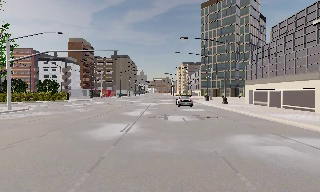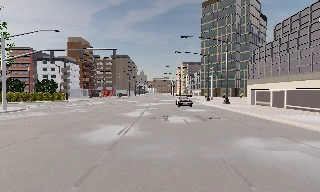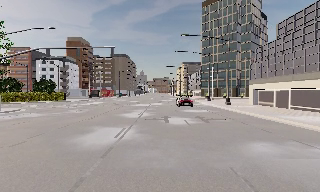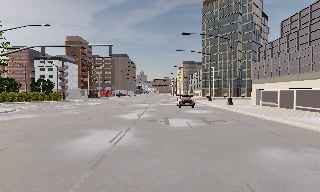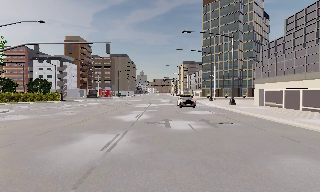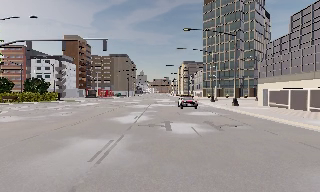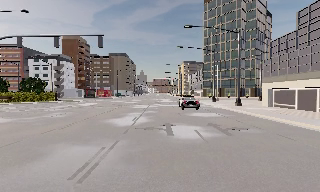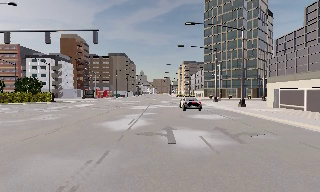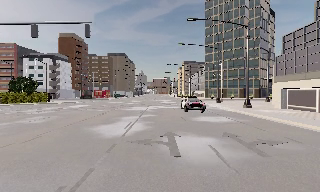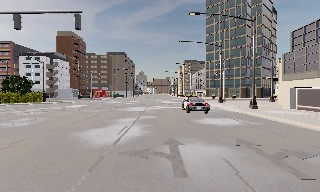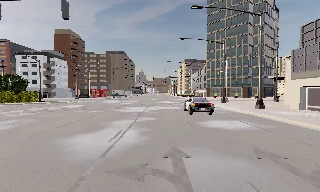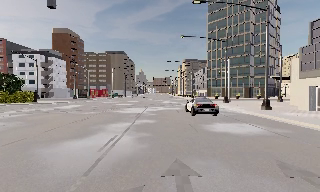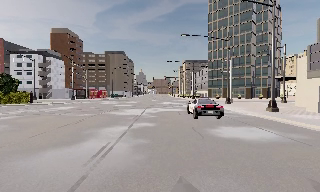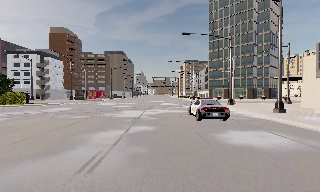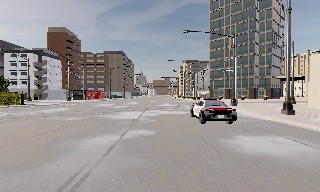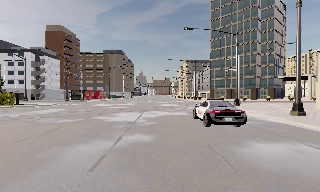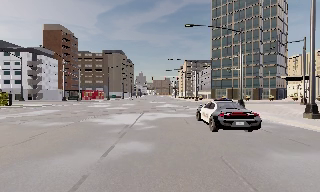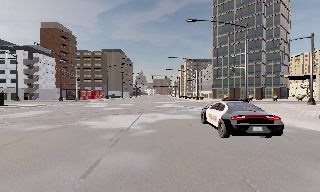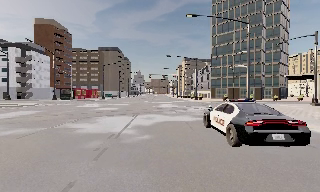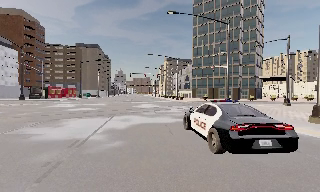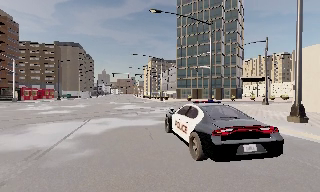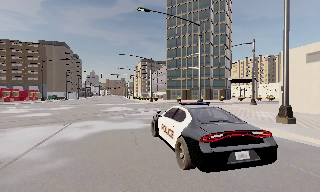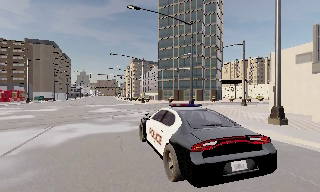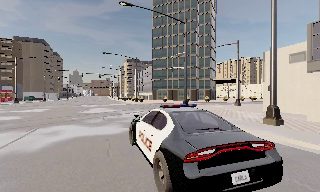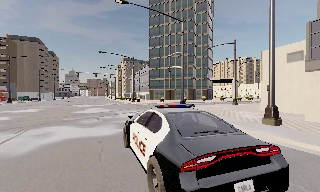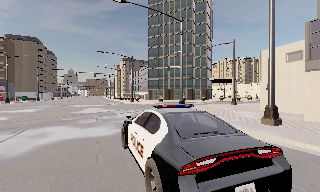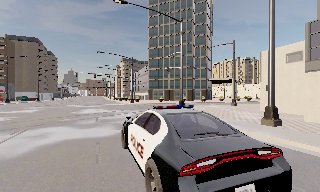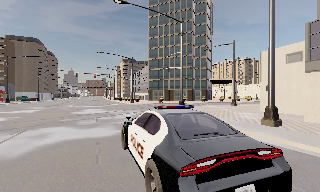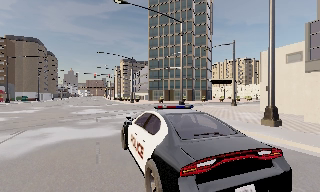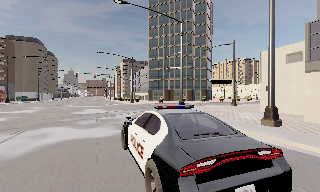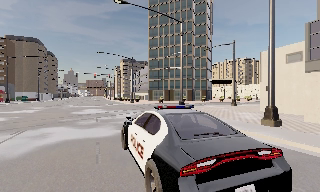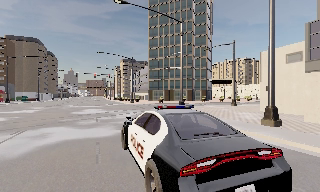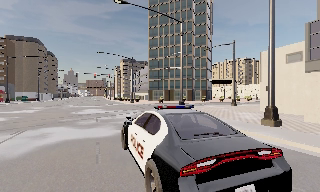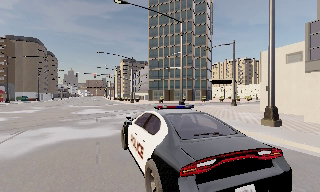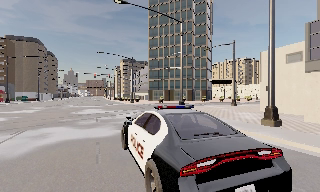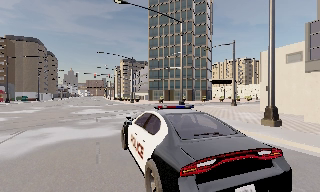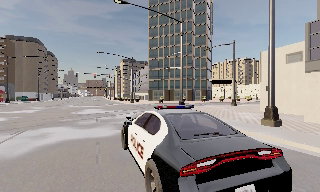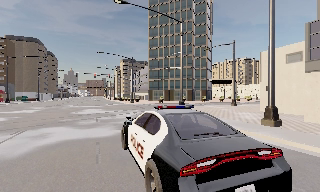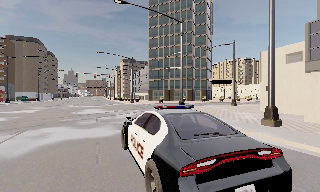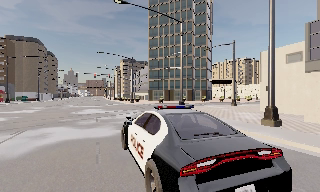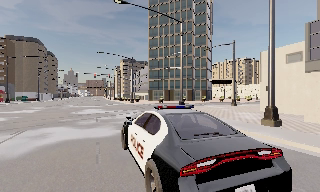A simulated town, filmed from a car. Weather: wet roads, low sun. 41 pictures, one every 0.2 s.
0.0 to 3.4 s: The camera travels forward, about 16 m, so what stands in front looms larger.
3.4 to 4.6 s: The scene slides to the left, as the camera pans about 20 degrees to its right. It travels forward, about 4 m, so what stands in front looms larger. It loses speed.
4.6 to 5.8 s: The camera shifts only a little, or ends up much as it began.
5.8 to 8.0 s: The camera keeps its place and its aim.
The film runs forward here.
